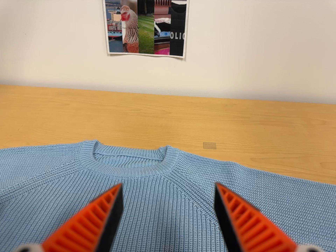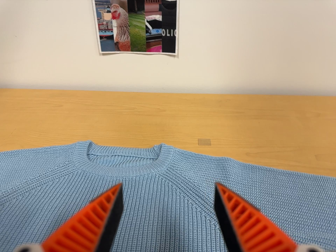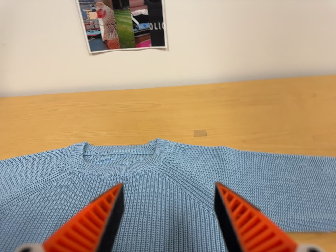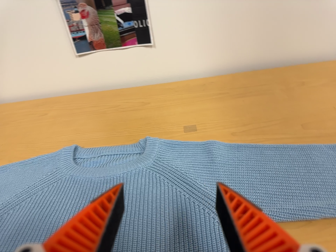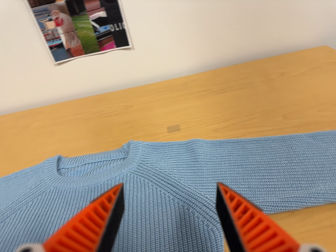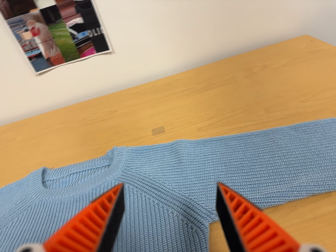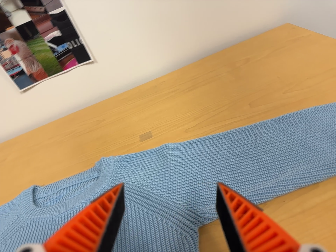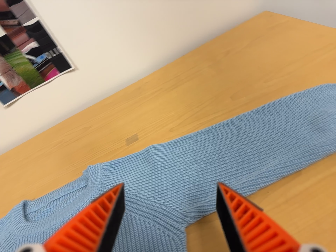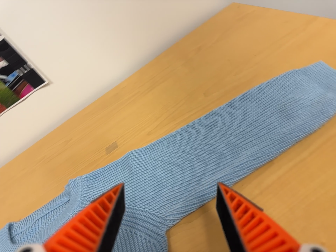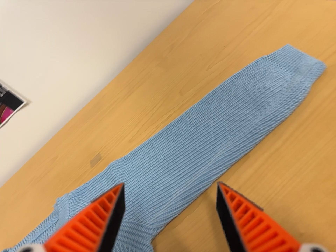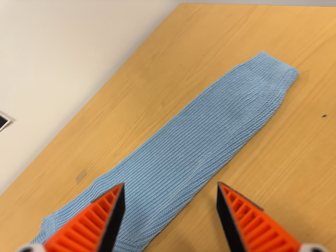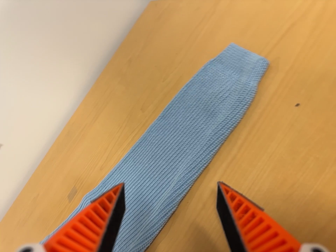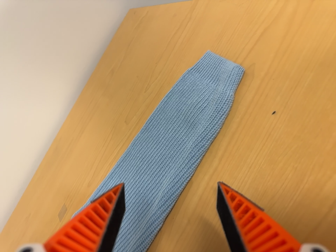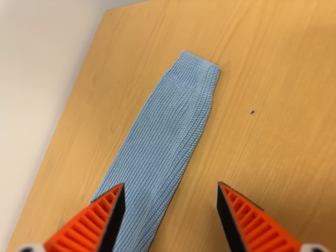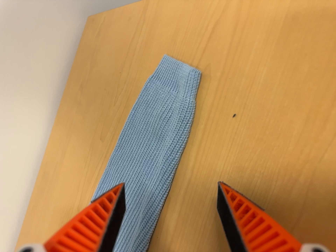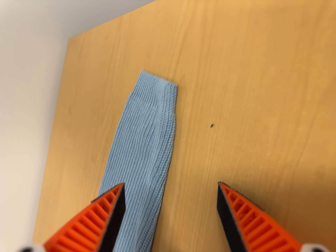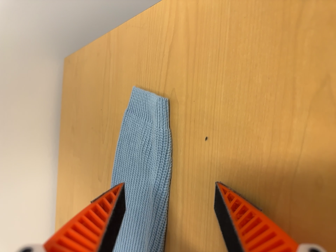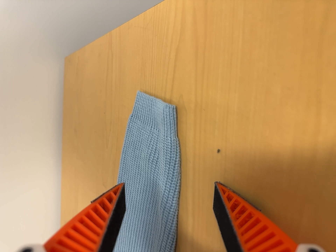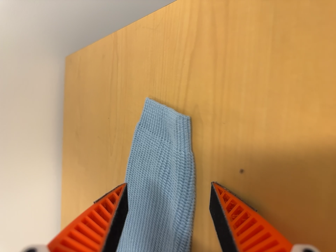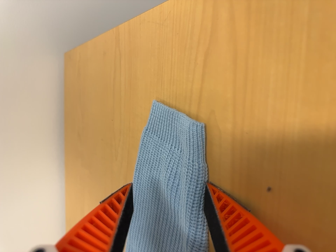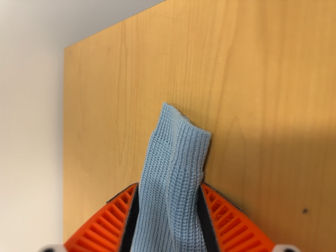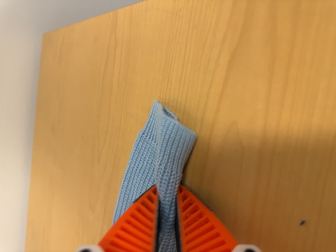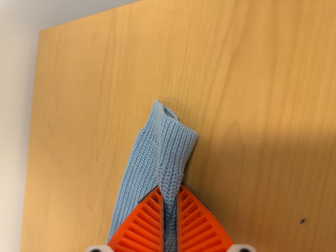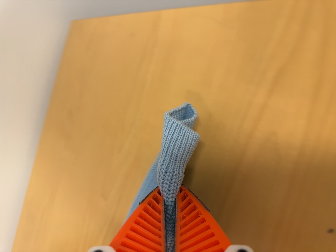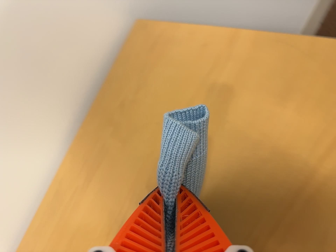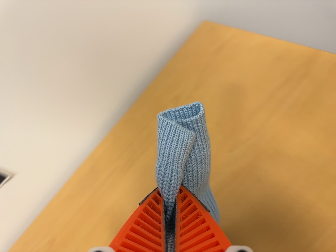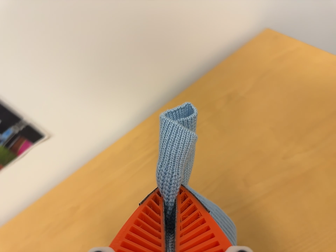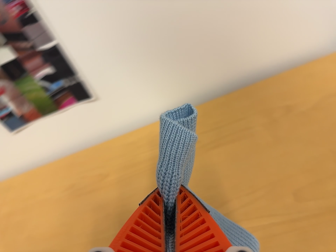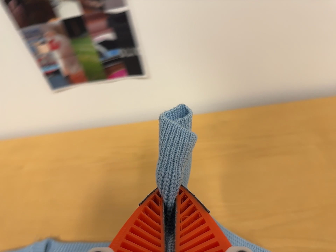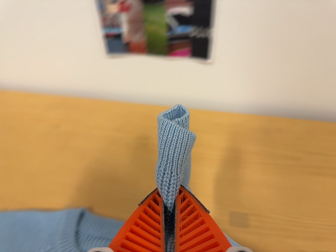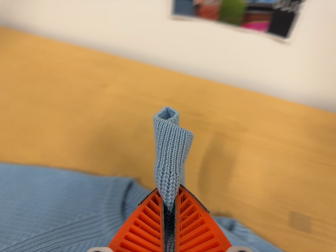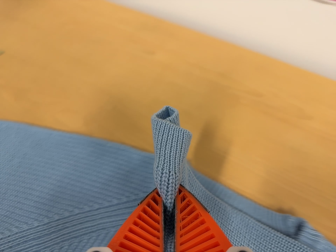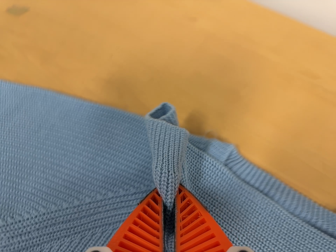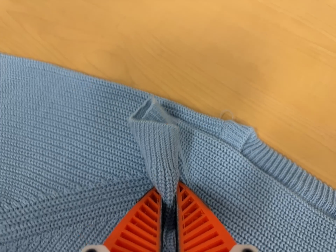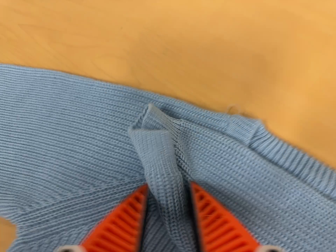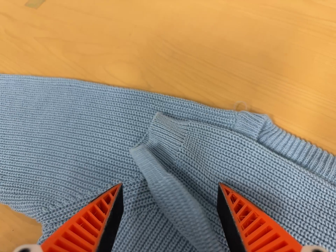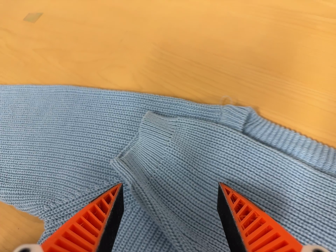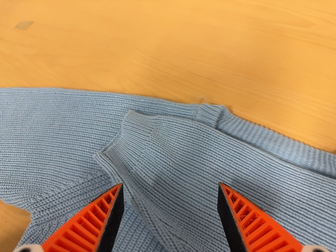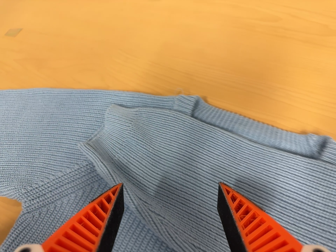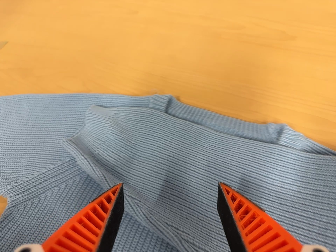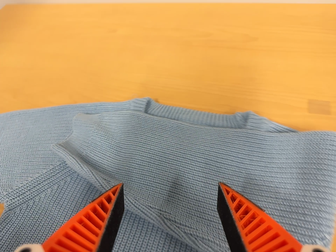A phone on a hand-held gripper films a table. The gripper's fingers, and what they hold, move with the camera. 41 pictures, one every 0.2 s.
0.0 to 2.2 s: The camera travels to its right, about 28 cm, so close, fixed things drift to the left. It rolls about its line of sight by about 60 degrees, and the scene rotates counterclockwise.
2.2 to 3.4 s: The camera travels toward the top of its view and to its right, about 14 cm, so close, fixed things drift downward. It rolls about its line of sight by about 30 degrees, and the scene rotates counterclockwise.
3.4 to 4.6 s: The camera travels to its left and forward, about 12 cm. It rolls about its line of sight by about 15 degrees, and the scene rotates clockwise.
4.6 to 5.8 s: The camera travels to its left, about 50 cm, so close, fixed things drift to the right. It rolls about its line of sight by about 80 degrees, and the scene rotates clockwise.
5.8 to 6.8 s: The scene slides to the right, as the camera pans about 15 degrees to its left. It travels to its left and forward, about 20 cm, so close, fixed things drift to the right. Its aim tips toward the bottom of its view by about 20 degrees, and the scene shifts upward. It rolls about its line of sight by about 15 degrees, and the scene rotates clockwise.
6.8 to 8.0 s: The camera travels backward, toward the bottom of its view and to its right, about 18 cm, so what stands in front gets smaller. Its aim tips toward the top of its view by about 15 degrees. It rolls about its line of sight by about 15 degrees, and the scene rotates counterclockwise.
The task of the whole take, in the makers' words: right arm across.
The film runs forward here.
